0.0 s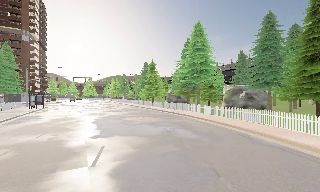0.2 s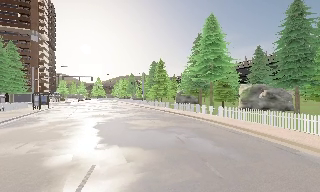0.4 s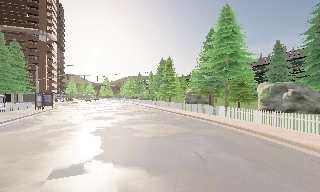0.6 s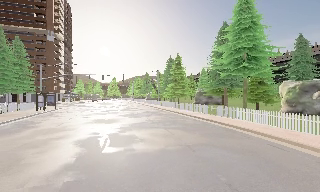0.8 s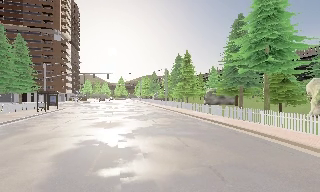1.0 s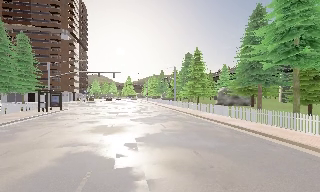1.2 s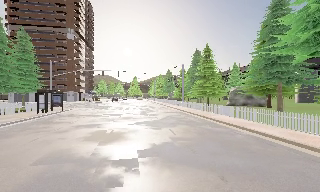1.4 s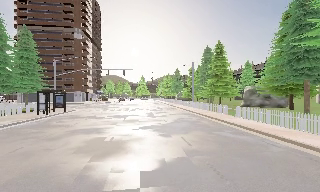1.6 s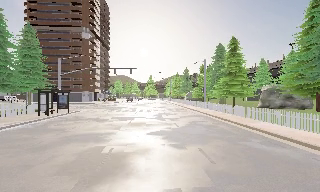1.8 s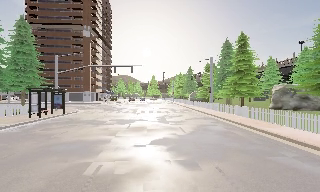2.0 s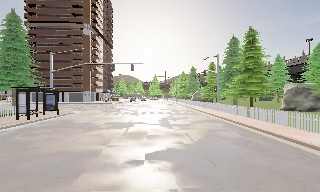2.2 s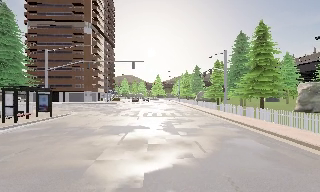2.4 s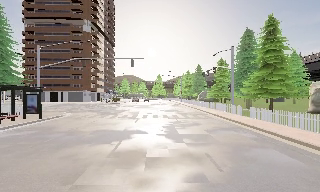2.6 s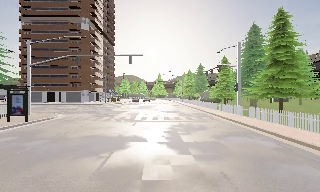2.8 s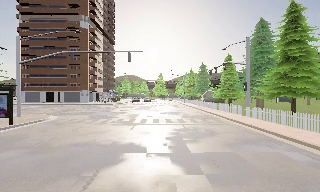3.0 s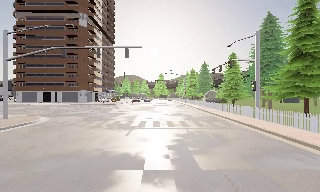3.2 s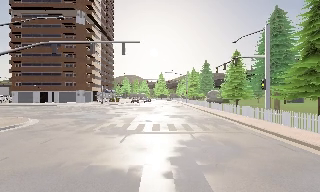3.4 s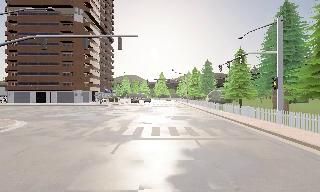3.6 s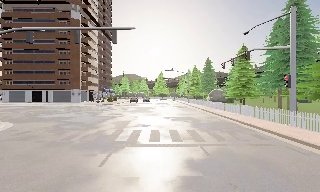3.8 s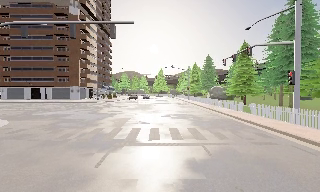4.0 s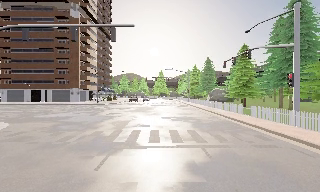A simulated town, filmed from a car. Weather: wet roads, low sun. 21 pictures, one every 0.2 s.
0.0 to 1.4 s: The scene slides to the right, as the camera pans about 20 degrees to its left. It travels forward, about 14 m, so what stands in front looms larger.
1.4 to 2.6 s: The camera travels forward, about 10 m, so what stands in front looms larger.
2.6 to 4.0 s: The camera travels forward, about 7 m, so what stands in front looms larger. It loses speed.
The film runs forward here.
